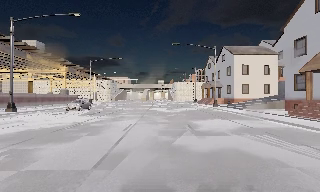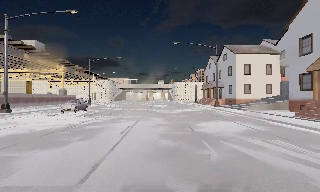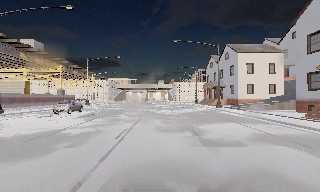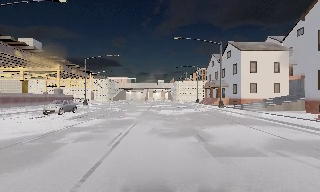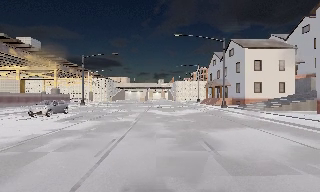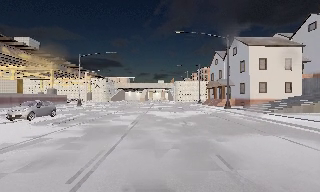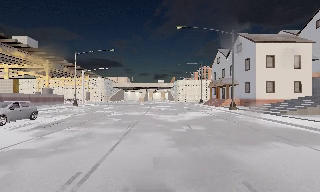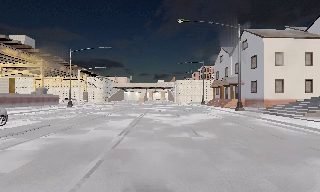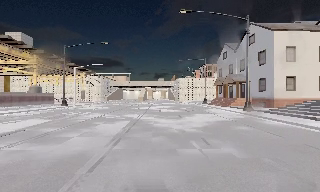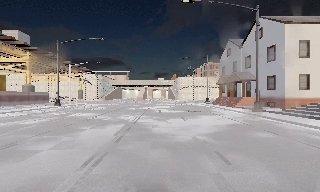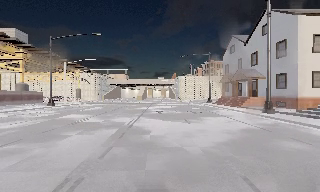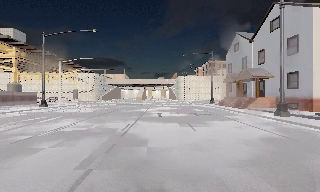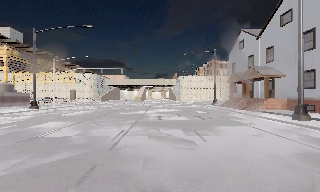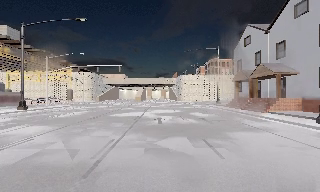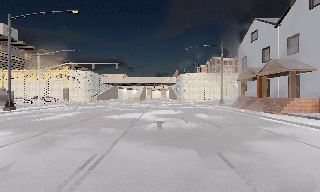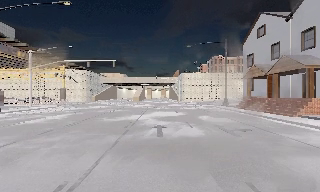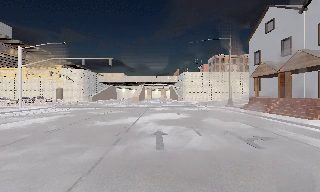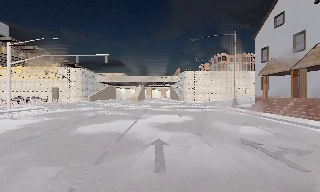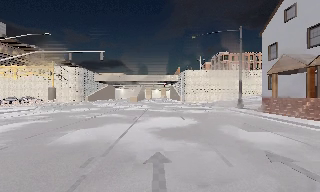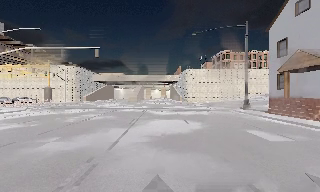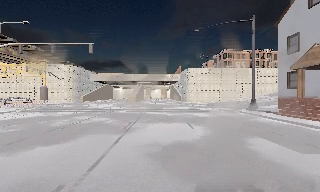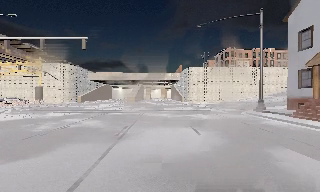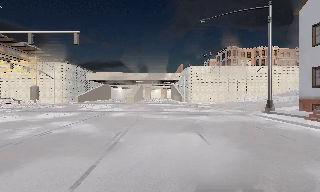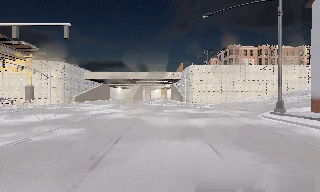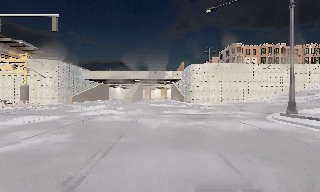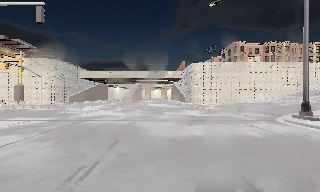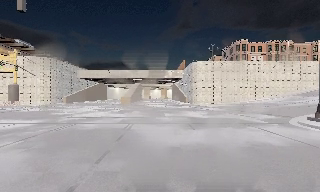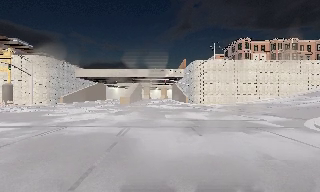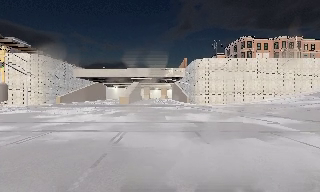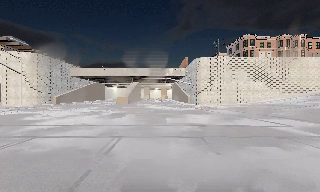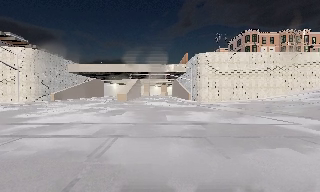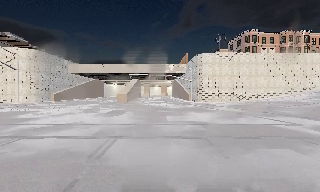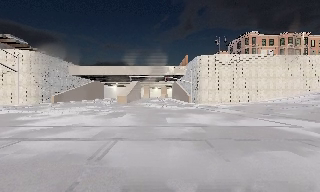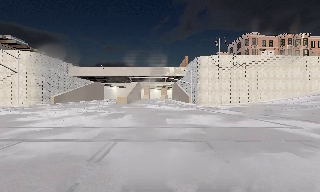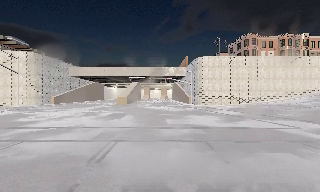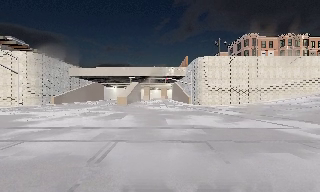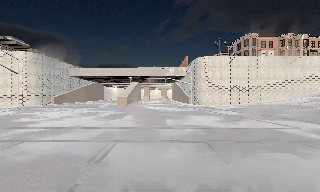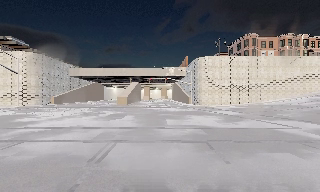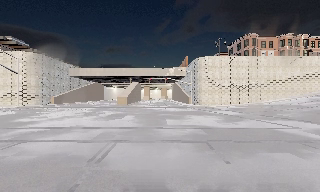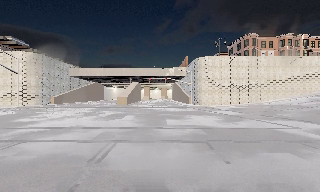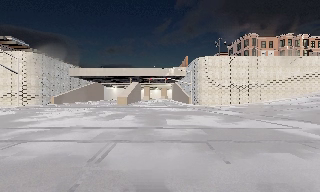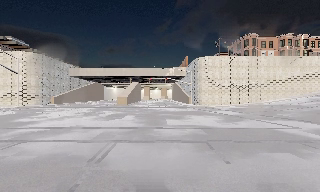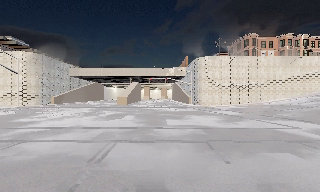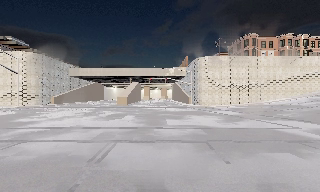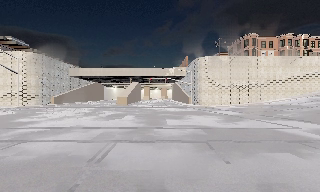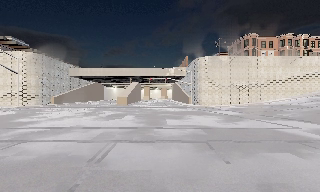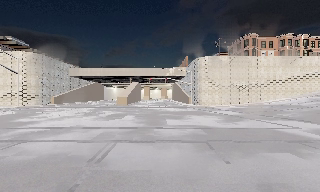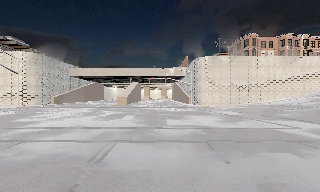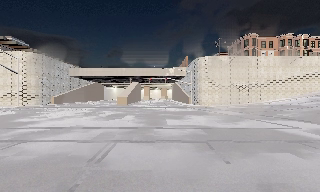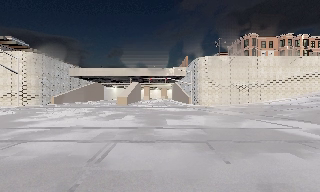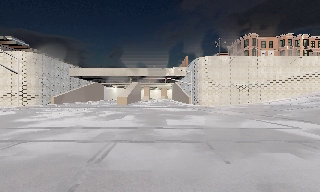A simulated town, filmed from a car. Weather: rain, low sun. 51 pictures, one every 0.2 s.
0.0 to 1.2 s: The camera travels forward, about 7 m, so what stands in front looms larger. It gains speed.
1.2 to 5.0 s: The camera travels forward, about 30 m, so what stands in front looms larger.
5.0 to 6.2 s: The camera travels forward, about 5 m, so what stands in front looms larger. It loses speed.
6.2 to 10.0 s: The camera keeps its place and its aim.
The film runs forward here.
